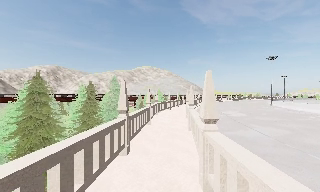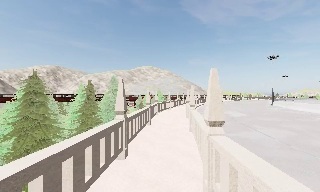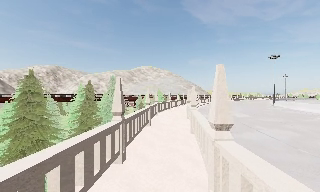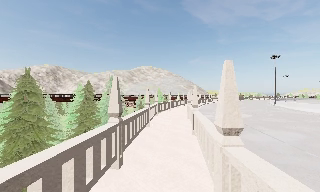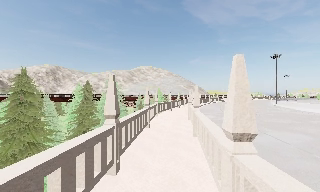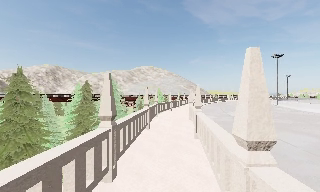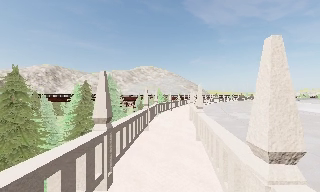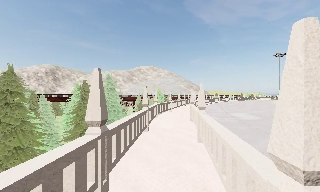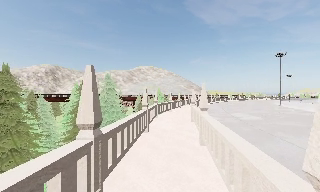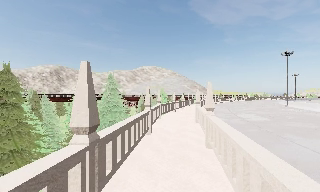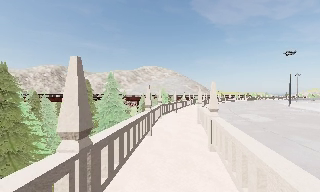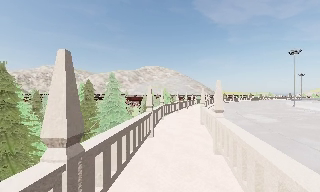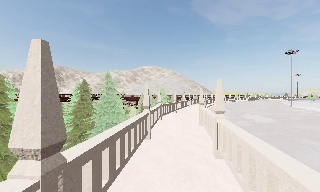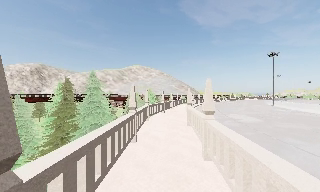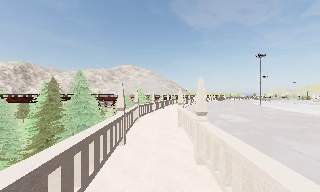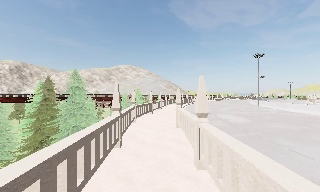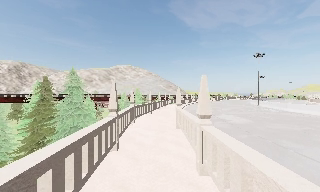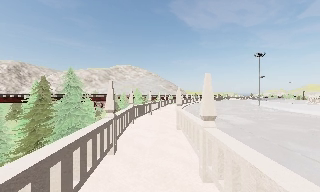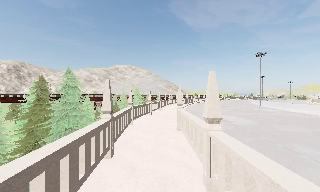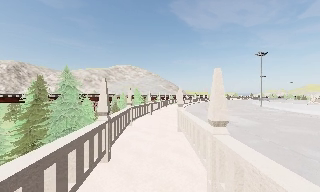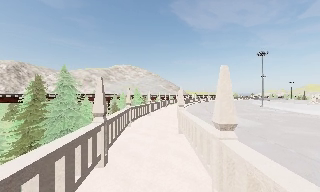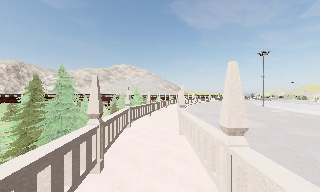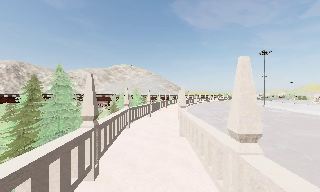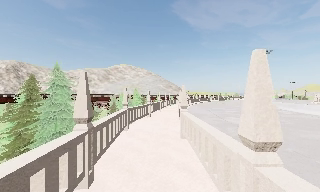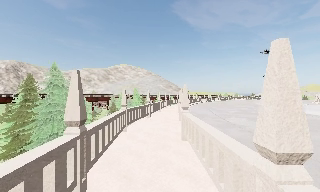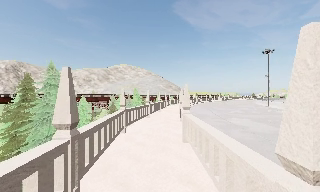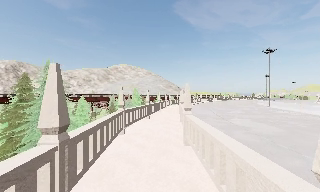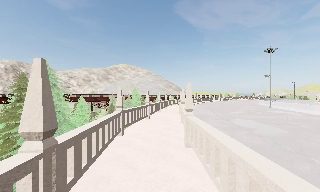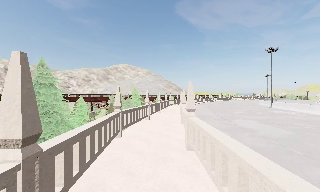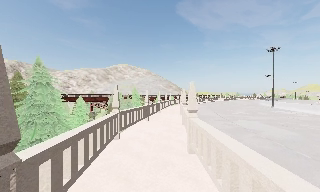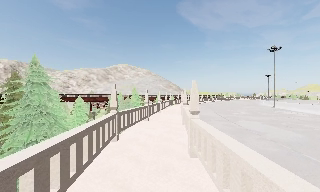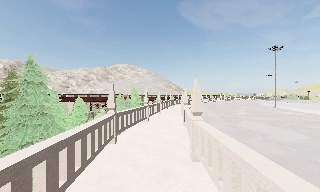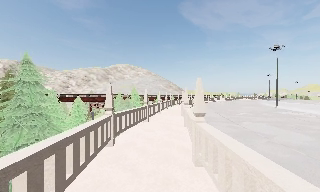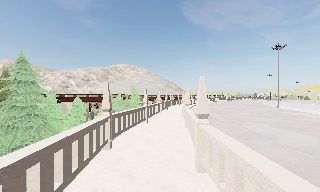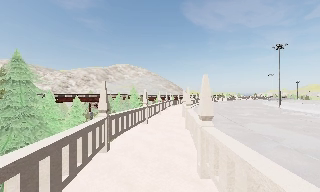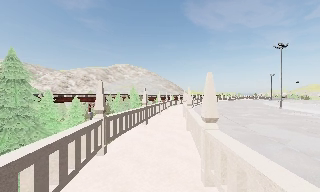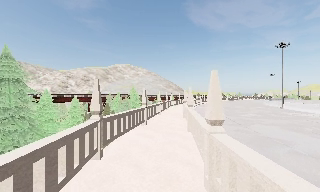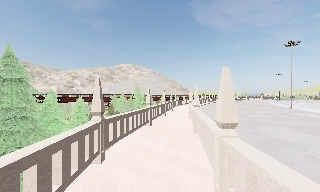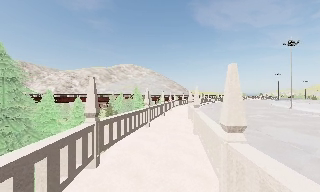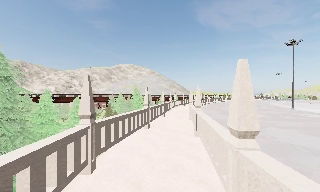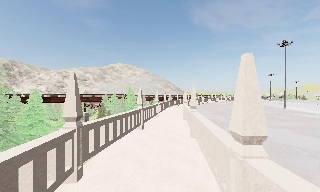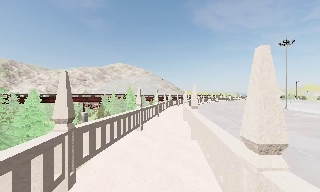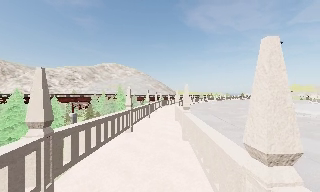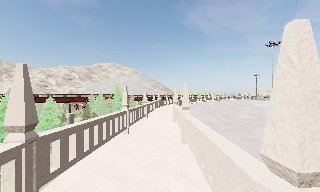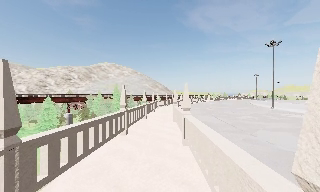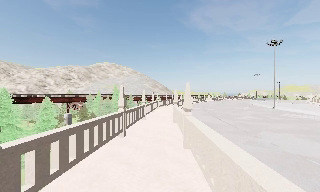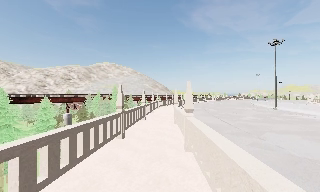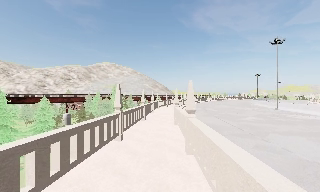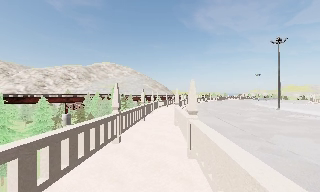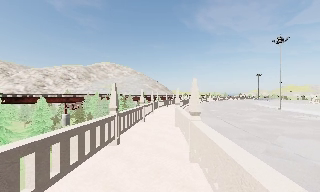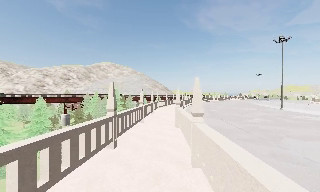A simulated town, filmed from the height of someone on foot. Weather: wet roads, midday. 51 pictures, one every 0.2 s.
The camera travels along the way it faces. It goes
forward.
0.0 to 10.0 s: The scene slides to the left, as the camera pans about 15 degrees to its right. It travels forward, about 18 m, so what stands in front looms larger.
The film runs forward here.
